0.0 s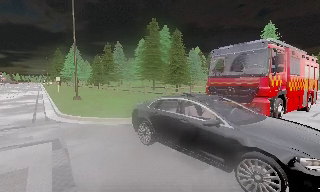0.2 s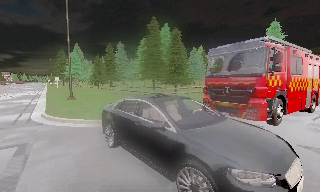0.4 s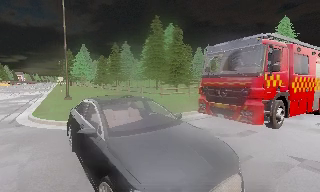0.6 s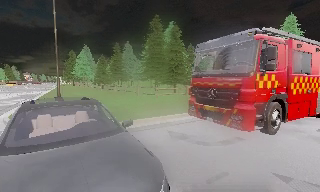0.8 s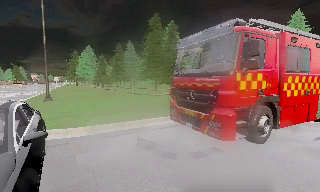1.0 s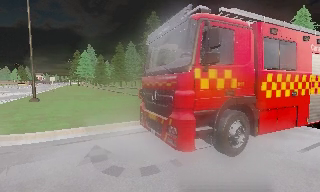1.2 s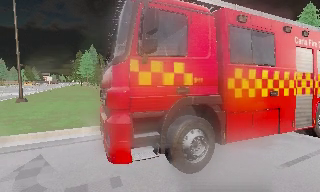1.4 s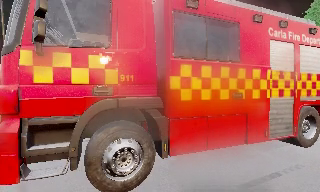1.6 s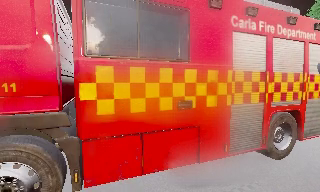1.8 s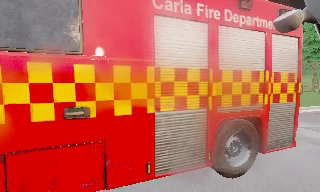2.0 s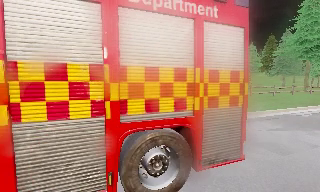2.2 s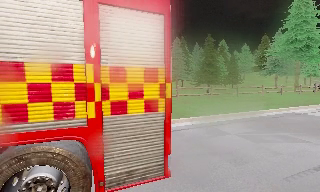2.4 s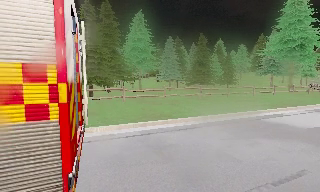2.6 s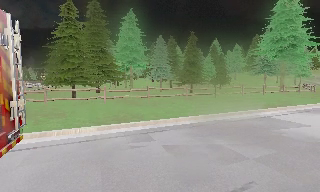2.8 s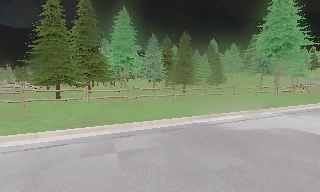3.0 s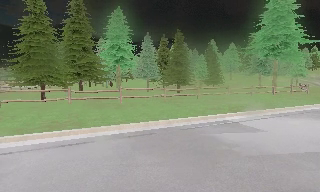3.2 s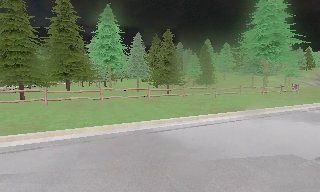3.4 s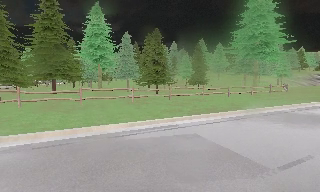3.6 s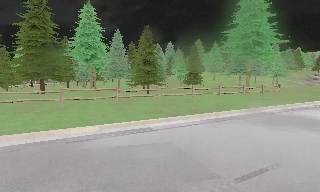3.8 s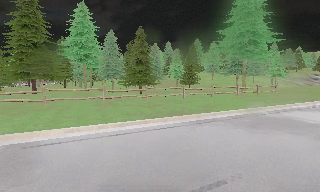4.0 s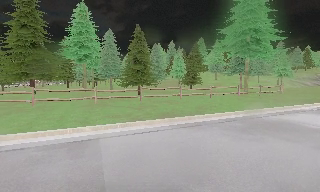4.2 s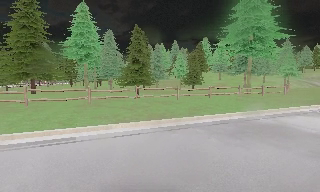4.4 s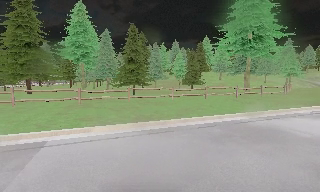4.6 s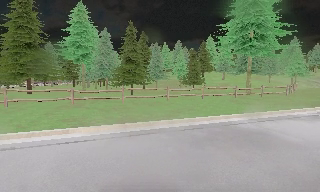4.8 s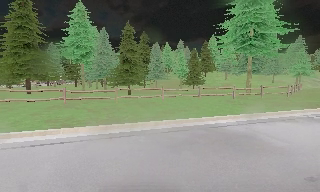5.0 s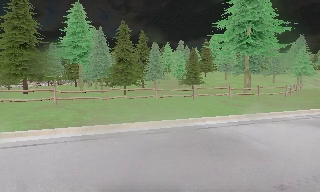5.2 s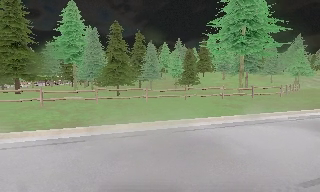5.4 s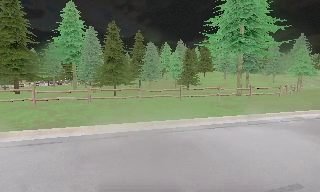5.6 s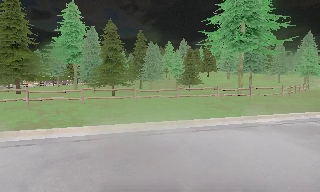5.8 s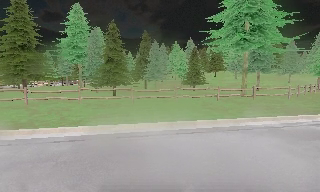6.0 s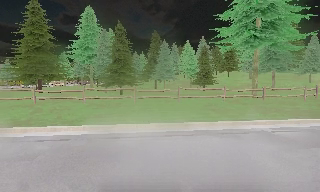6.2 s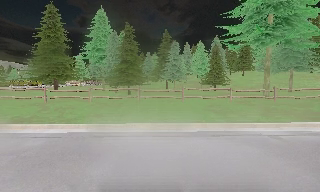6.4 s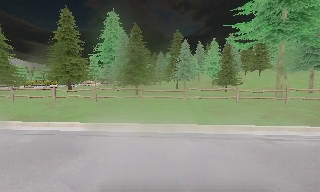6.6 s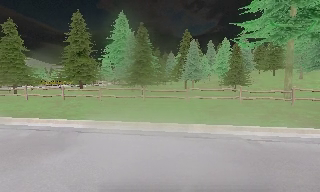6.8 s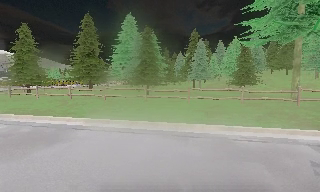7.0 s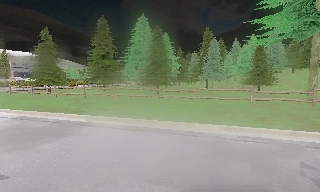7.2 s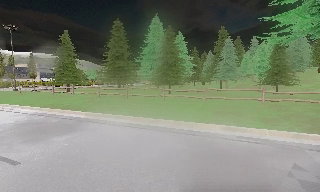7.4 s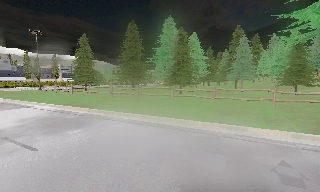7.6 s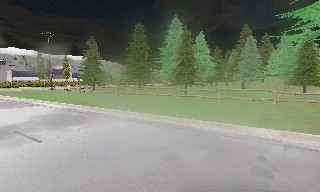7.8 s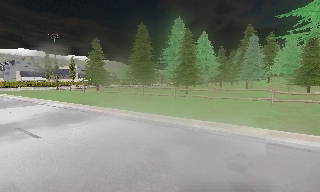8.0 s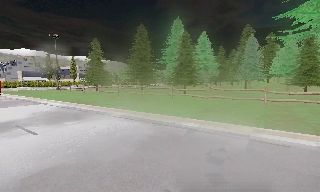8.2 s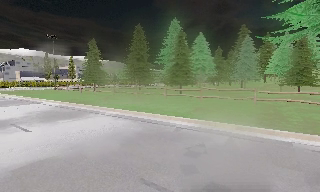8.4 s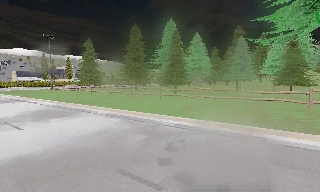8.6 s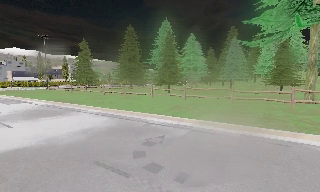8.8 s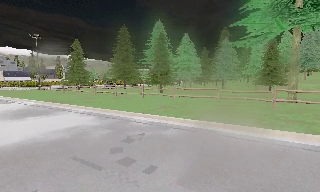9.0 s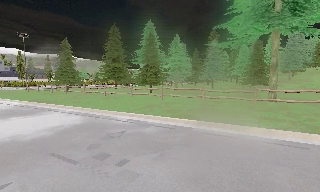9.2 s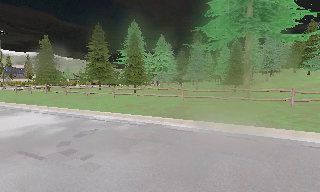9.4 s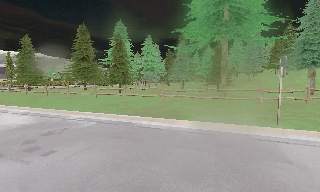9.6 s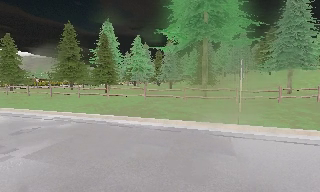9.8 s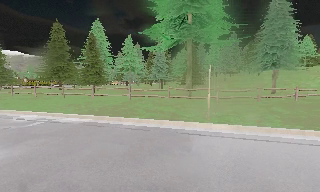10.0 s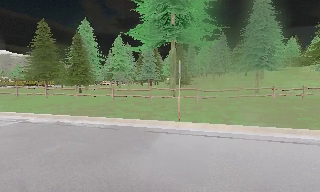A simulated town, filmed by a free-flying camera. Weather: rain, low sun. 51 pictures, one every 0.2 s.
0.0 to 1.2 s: The camera pans to its left, which is counterclockwise from overhead, by about 10 degrees. It travels to its right and forward, about 8 m, so close, fixed things drift to the left.
1.2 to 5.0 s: The camera travels to its right and forward, about 25 m, so close, fixed things drift to the left. It loses speed.
5.0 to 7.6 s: The camera pans to its left, which is counterclockwise from overhead, by about 50 degrees. It travels to its right, about 10 m.
7.6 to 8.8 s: The camera travels to its right and backward, about 3.5 m, so close, fixed things drift to the left.
8.8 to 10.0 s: The camera swings to its right by about 20 degrees, and the scene slides to the left. It travels to its right, about 5 m, so close, fixed things drift to the left.
The film runs backward here.
